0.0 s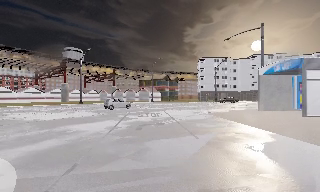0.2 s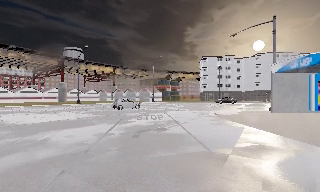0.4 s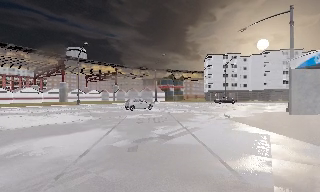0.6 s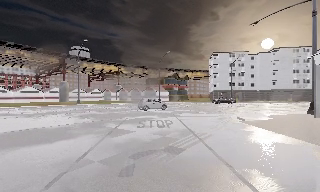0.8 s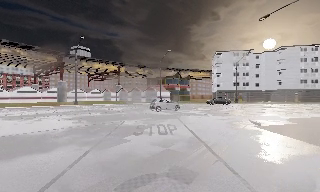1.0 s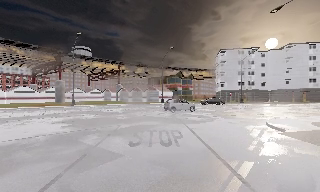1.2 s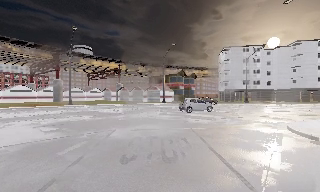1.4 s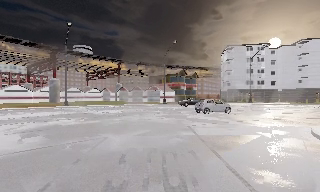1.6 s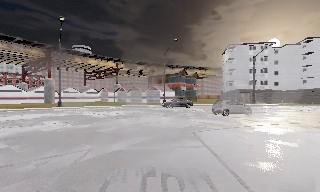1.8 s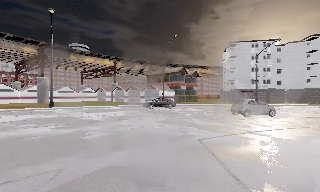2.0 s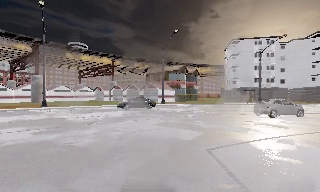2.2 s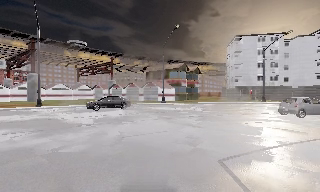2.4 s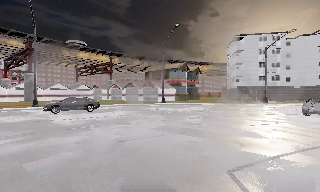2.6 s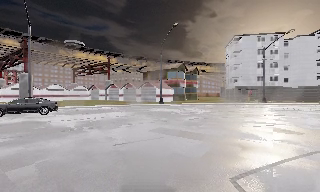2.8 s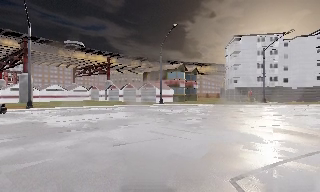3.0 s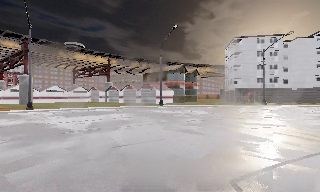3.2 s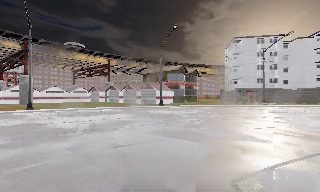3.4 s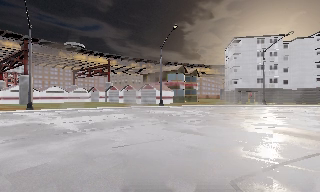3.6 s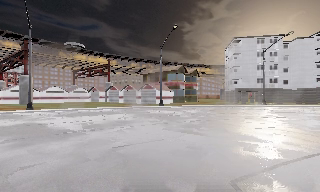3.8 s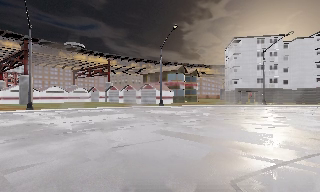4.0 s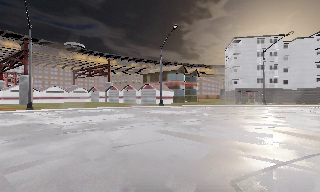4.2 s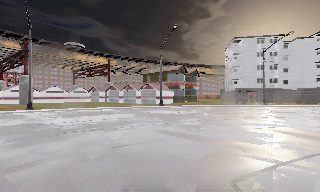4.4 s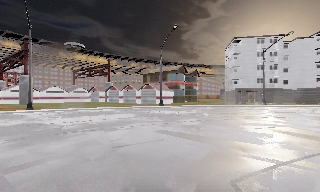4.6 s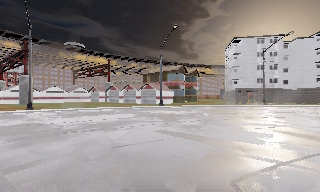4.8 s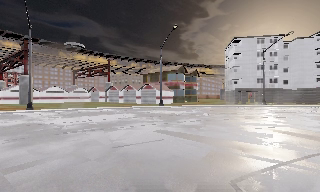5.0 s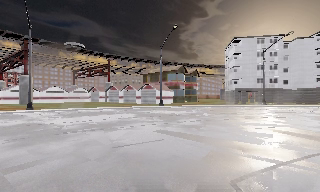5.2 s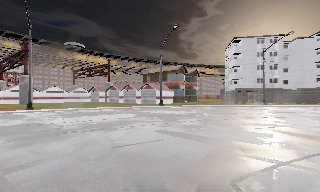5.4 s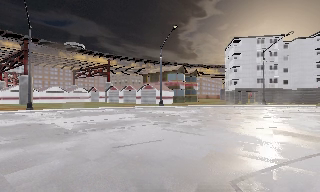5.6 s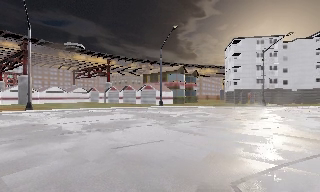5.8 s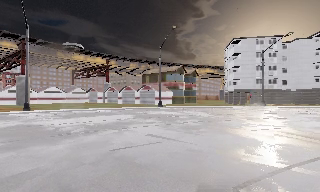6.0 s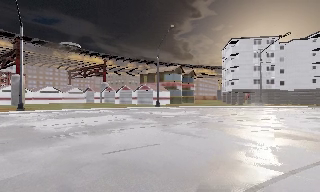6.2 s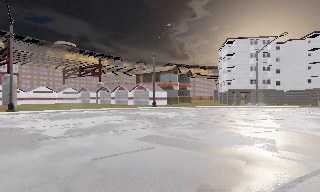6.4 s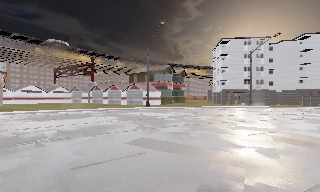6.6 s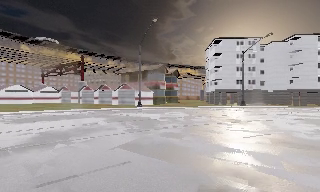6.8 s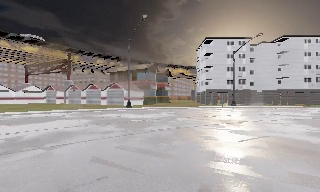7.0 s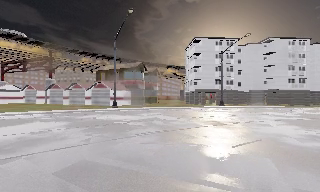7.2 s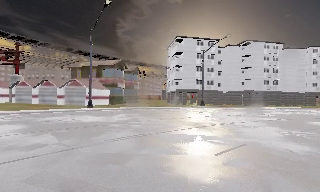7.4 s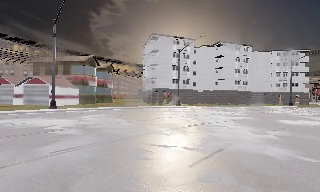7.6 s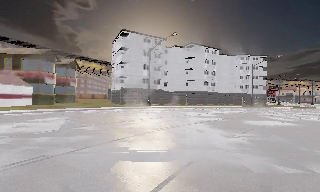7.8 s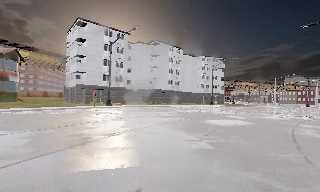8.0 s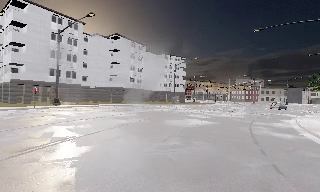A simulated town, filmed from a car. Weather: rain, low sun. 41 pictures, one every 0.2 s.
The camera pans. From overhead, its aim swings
clockwise.
The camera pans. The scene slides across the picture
to the left.
0.0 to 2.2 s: The camera travels forward, about 17 m, so what stands in front looms larger.
2.2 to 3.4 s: The camera travels forward, about 1 m, so what stands in front looms larger. It loses speed.
3.4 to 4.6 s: The camera keeps its place and its aim.
4.6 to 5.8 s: The camera shifts only a little, or ends up much as it began.
5.8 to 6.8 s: The camera travels forward, about 2.5 m, so what stands in front looms larger. It gains speed.
6.8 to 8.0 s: The scene slides to the left, as the camera pans about 55 degrees to its right. It travels forward, about 8 m. It gains speed.
The film runs forward here.
